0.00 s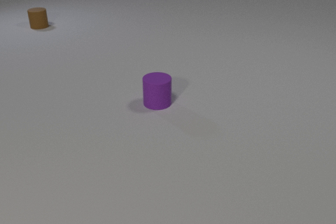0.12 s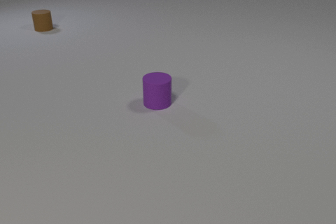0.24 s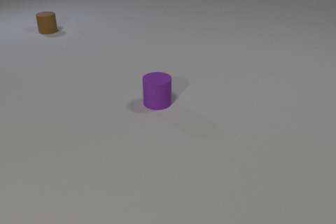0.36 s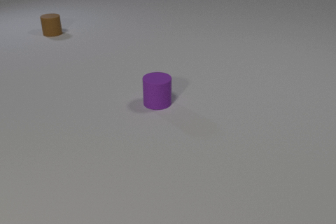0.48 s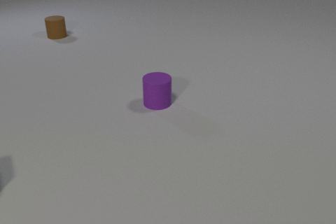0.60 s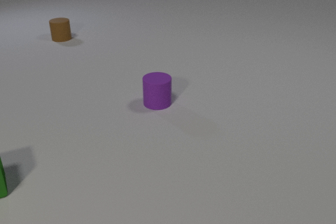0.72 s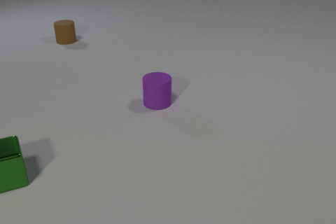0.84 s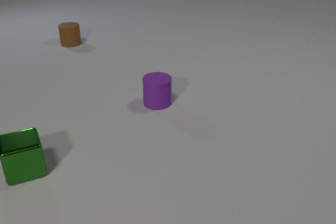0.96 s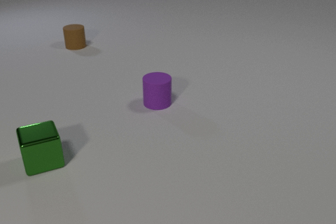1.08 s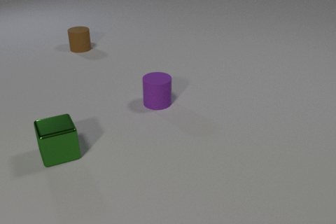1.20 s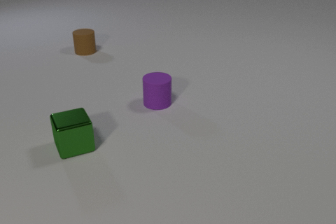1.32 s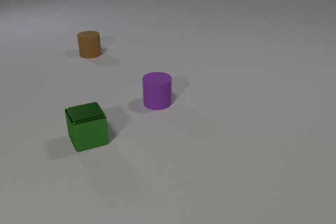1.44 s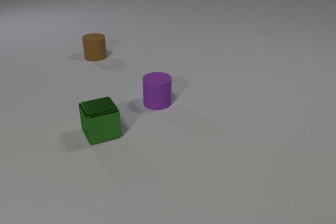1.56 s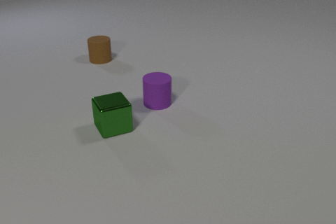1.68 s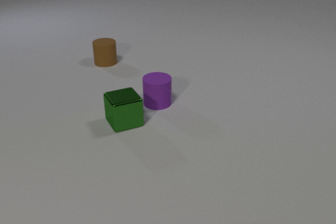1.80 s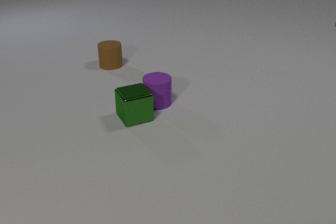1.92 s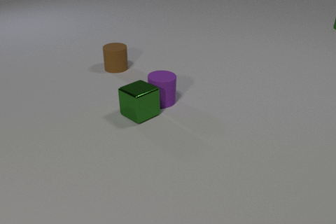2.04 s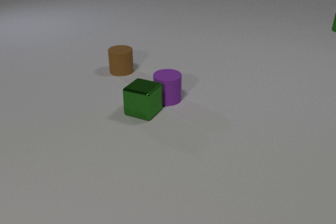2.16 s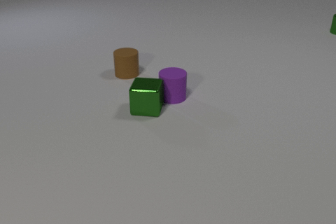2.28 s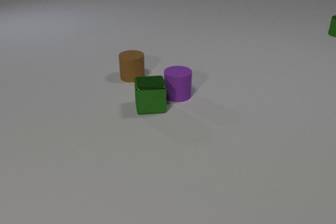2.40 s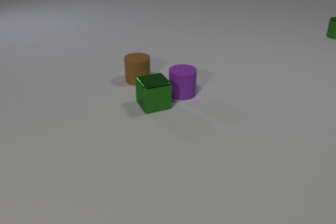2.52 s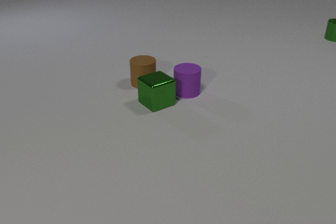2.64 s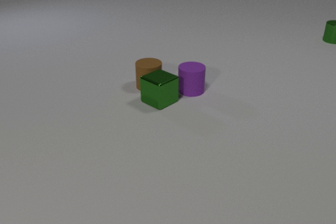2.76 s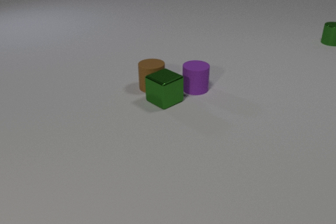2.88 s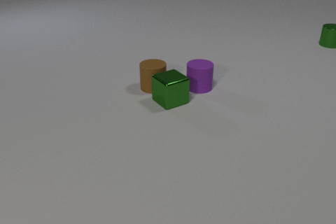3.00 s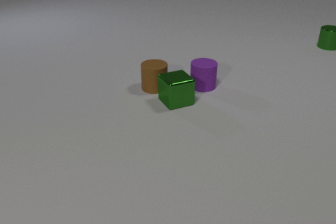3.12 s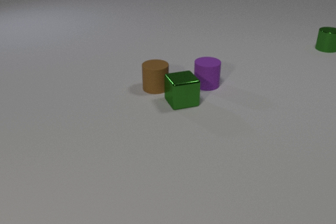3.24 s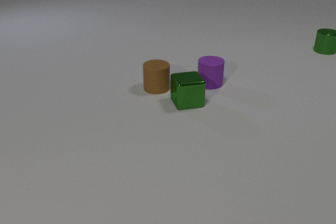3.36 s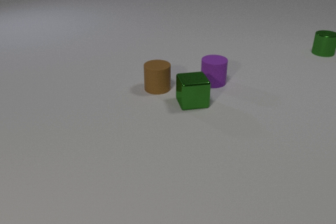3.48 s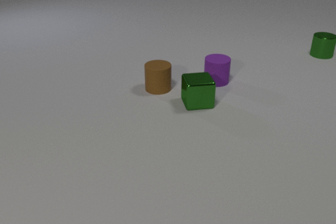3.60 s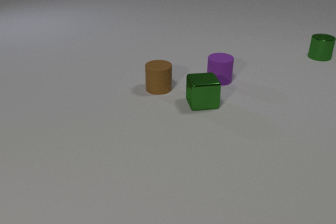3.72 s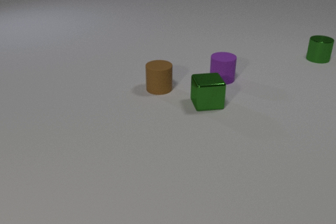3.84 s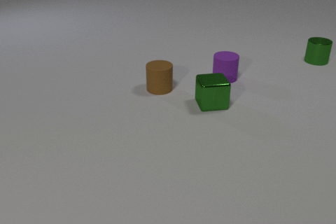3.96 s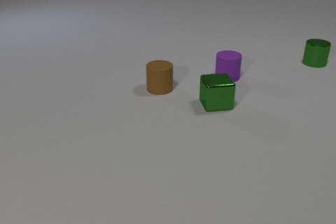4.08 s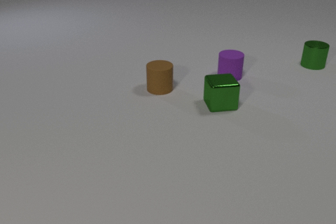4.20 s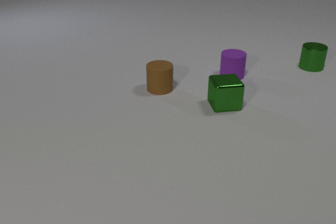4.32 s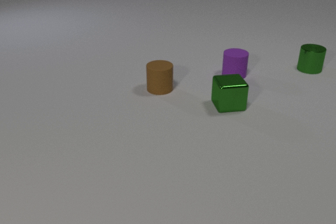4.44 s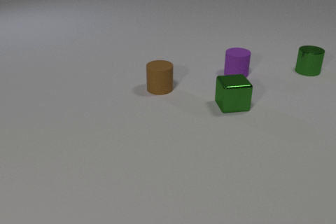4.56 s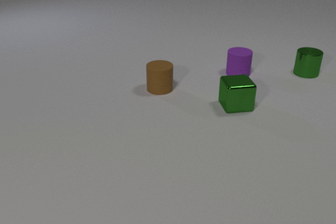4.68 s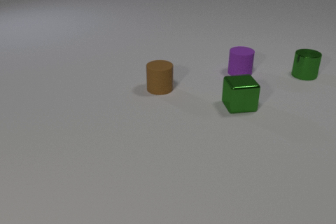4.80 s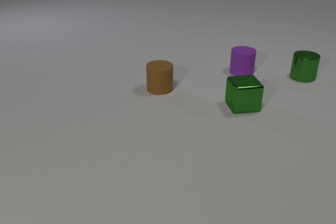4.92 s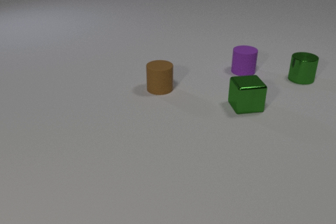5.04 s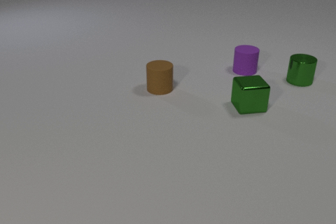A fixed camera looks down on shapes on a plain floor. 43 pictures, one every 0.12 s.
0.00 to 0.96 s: The green metal cube comes in at the left edge, slides to the right and away from the camera. The brown rubber cylinder slides toward the camera and to the right.
0.96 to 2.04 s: The green metal cube slides to the right and away from the camera, spins counterclockwise seen from above by about 45 degrees, its near face sliding to the right. The purple rubber cylinder slides to the right and away from the camera. The brown rubber cylinder slides toward the camera and to the right. The green metal cylinder comes in at the right edge, slides toward the camera. The green metal cube and the purple rubber cylinder collide.
2.04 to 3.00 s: The green metal cube slides to the right and away from the camera, spins so that its near face slides to the right, counterclockwise seen from above. The purple rubber cylinder slides to the right and away from the camera. The brown rubber cylinder slides toward the camera and to the right. The green metal cylinder slides toward the camera. The green metal cube and the brown rubber cylinder collide.
3.00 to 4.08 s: The green metal cube slides to the right. The purple rubber cylinder slides away from the camera and to the right. The brown rubber cylinder slides to the right. The green metal cylinder slides toward the camera.
4.08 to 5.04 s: The green metal cube slides to the right. The purple rubber cylinder slides away from the camera and to the right. The green metal cylinder slides toward the camera.
What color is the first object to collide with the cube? purple.
What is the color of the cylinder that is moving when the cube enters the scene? brown.
How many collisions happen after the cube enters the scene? 2.
